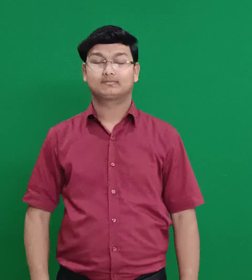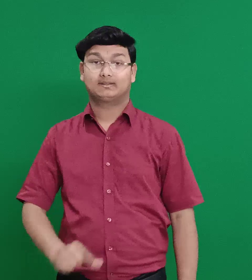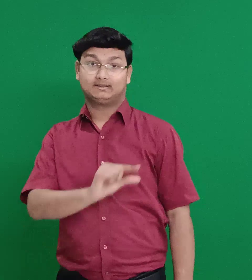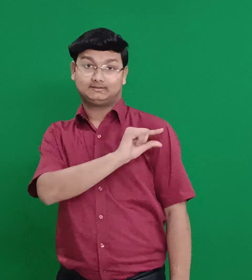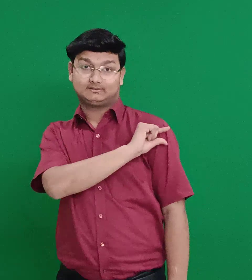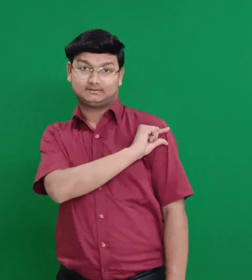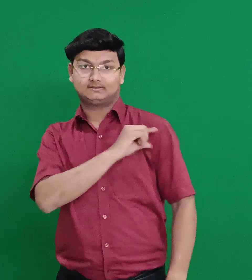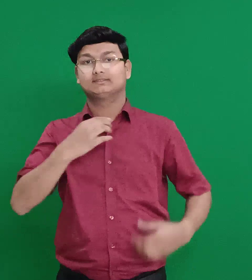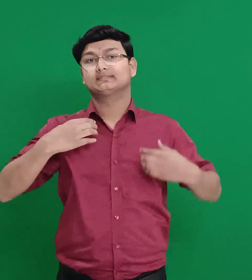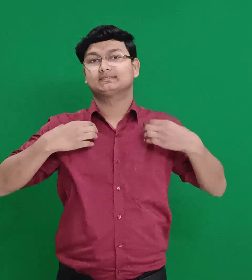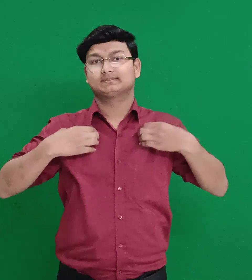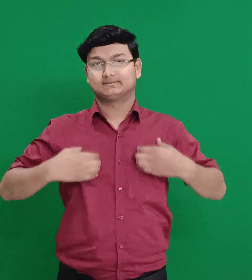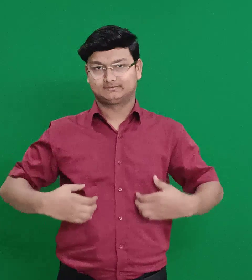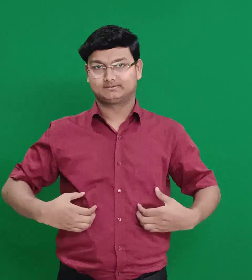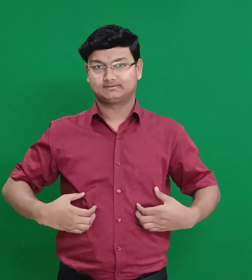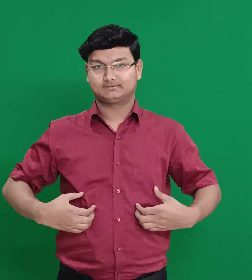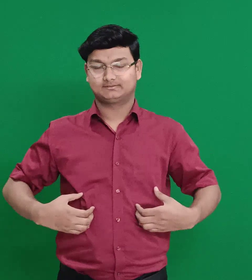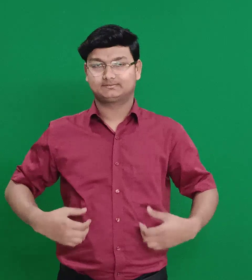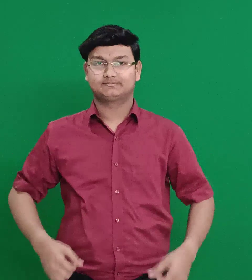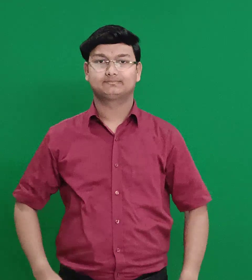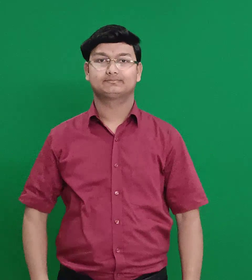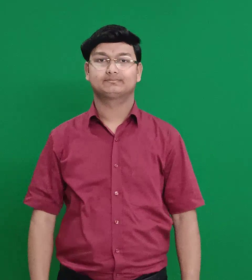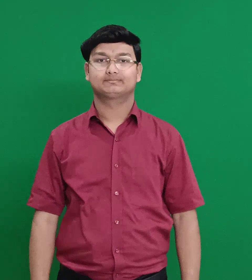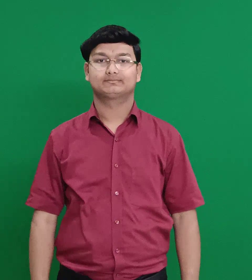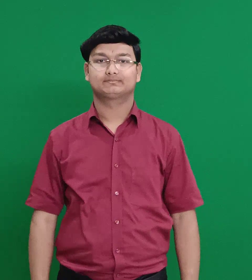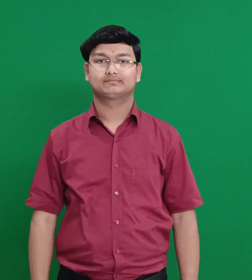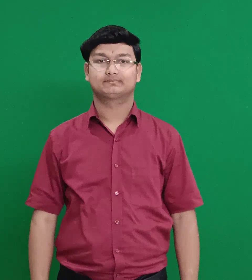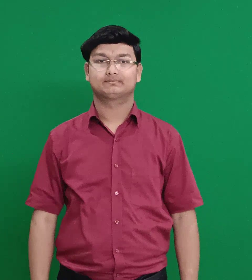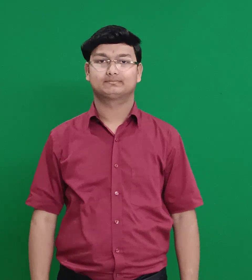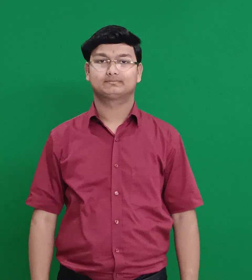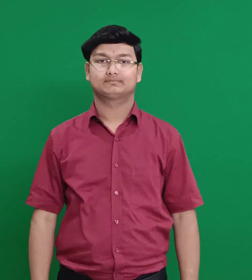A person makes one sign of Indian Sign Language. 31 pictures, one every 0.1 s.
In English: phinehas
